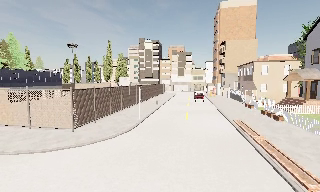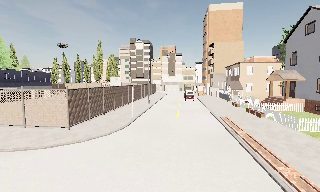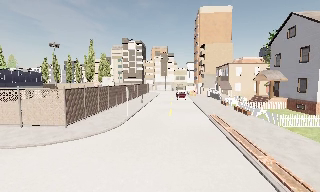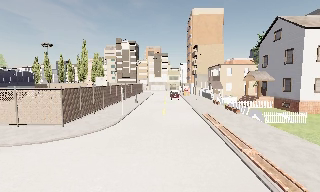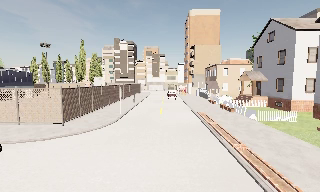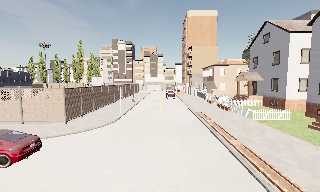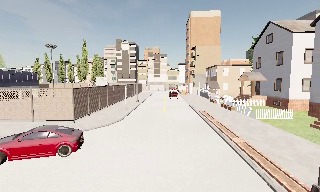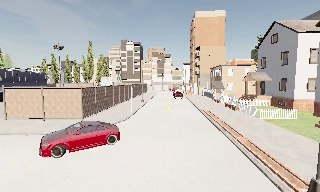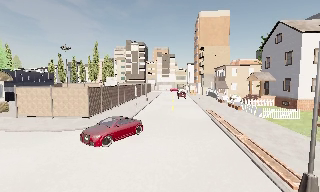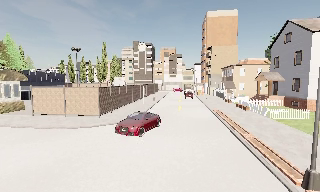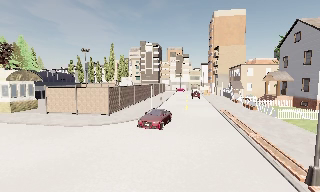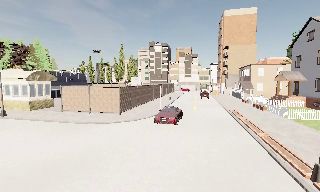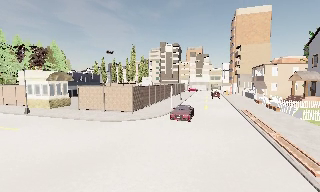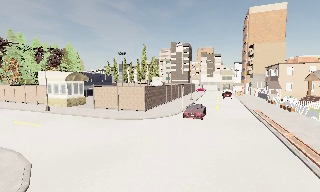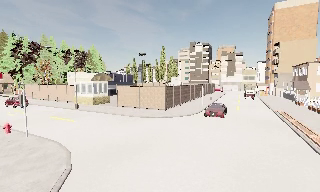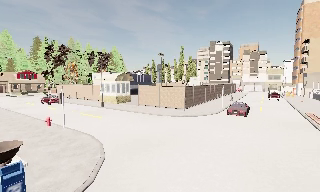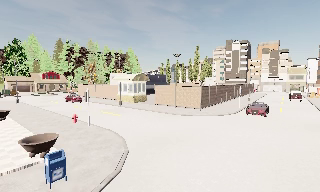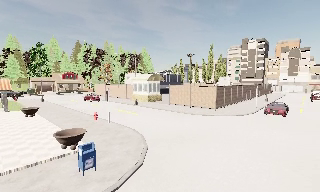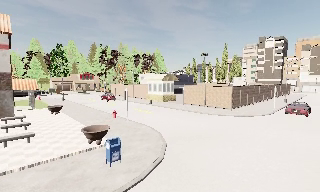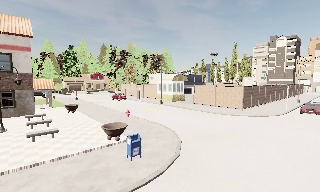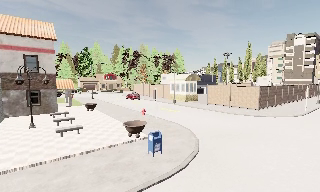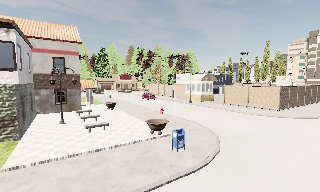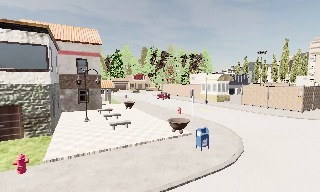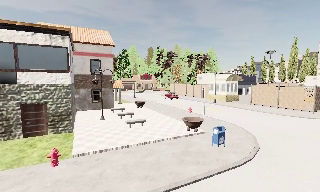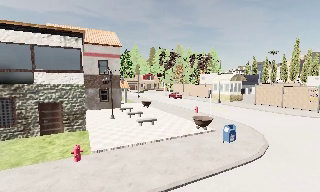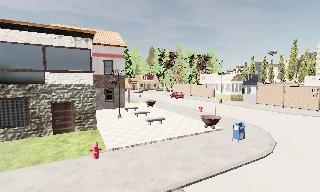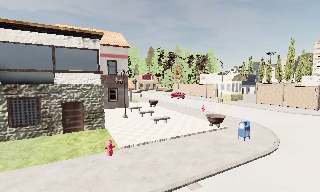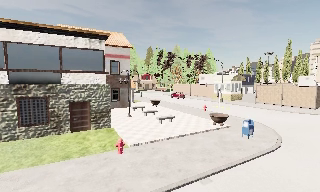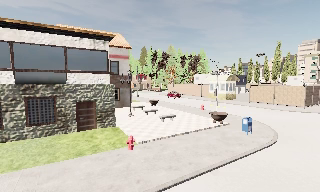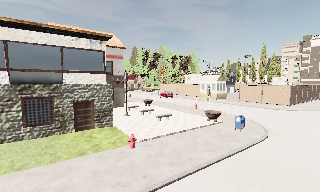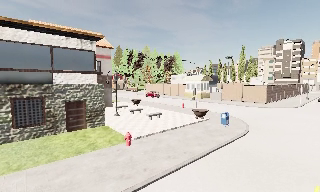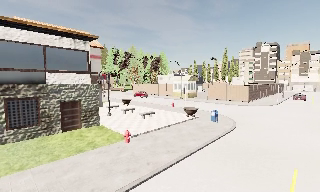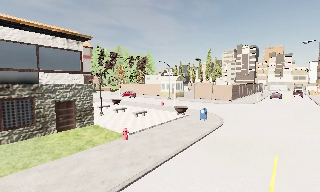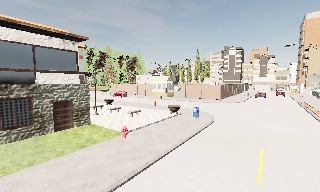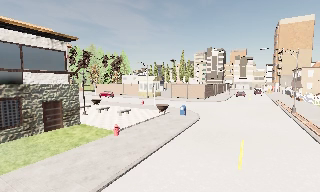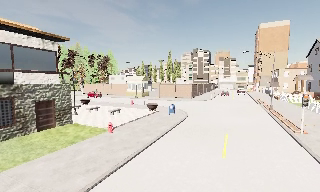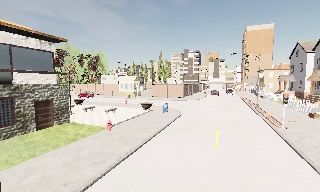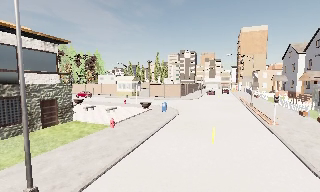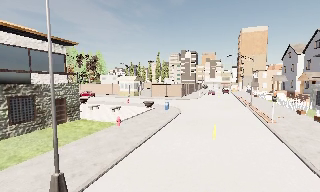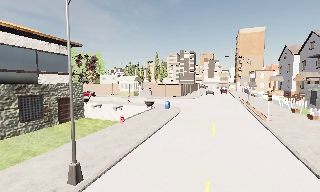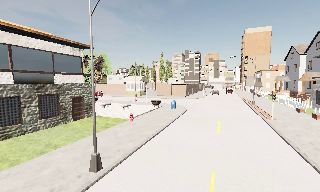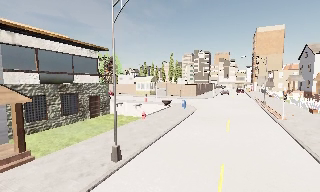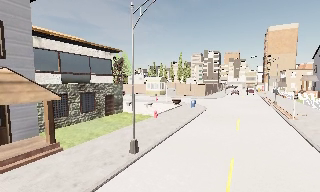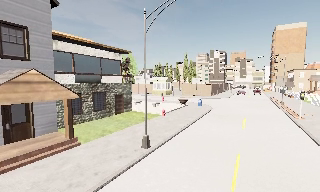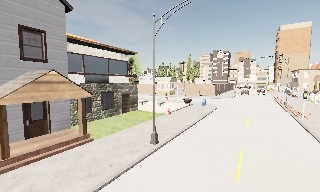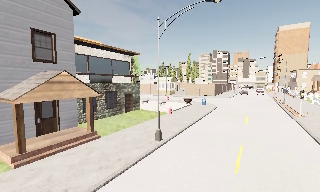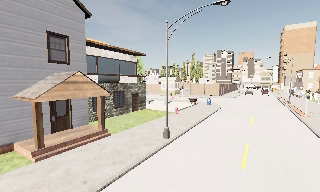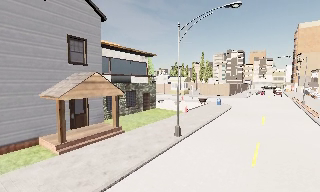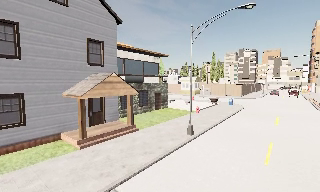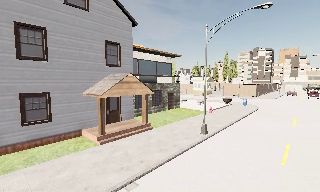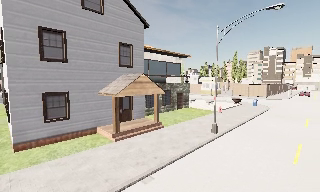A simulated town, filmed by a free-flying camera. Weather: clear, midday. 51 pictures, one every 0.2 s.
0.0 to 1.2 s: The camera travels backward, about 4 m, so what stands in front gets smaller.
1.2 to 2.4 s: The camera pans to its left, which is counterclockwise from overhead, by about 15 degrees. It travels backward, about 2.5 m, so what stands in front gets smaller.
2.4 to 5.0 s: The camera swings to its left by about 45 degrees, and the scene slides to the right. It travels to its left and backward, about 9 m, so close, fixed things drift to the right.
5.0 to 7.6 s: The camera pans to its right, which is clockwise from overhead, by about 40 degrees. It travels backward and to its left, about 10 m.
7.6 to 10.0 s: The camera swings to its left by about 25 degrees, and the scene slides to the right. It travels backward and to its left, about 7 m, so what stands in front gets smaller. It loses speed.
The film runs backward here.
